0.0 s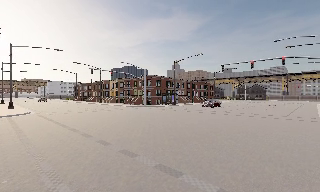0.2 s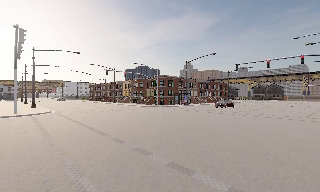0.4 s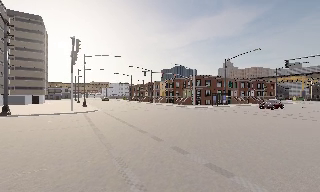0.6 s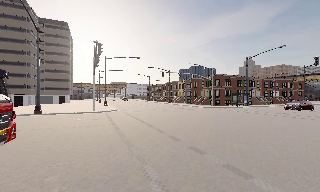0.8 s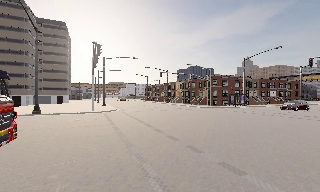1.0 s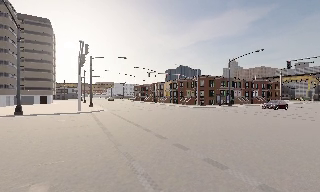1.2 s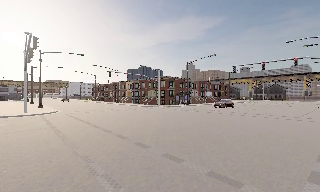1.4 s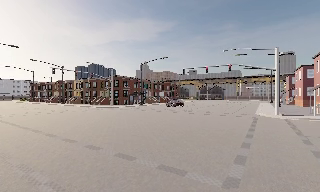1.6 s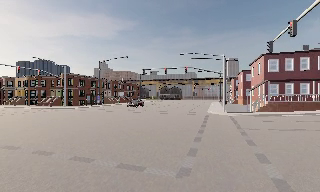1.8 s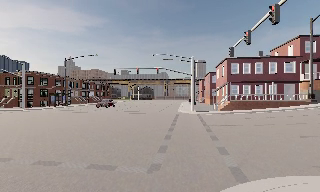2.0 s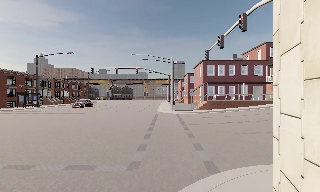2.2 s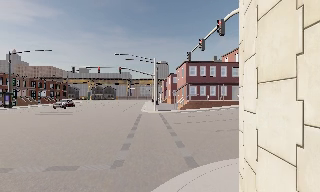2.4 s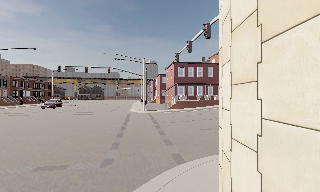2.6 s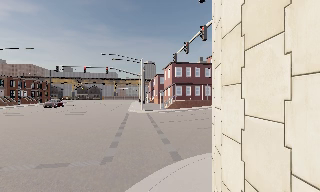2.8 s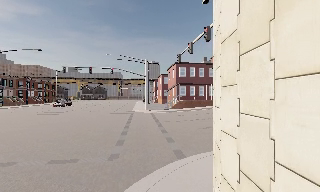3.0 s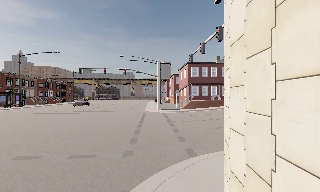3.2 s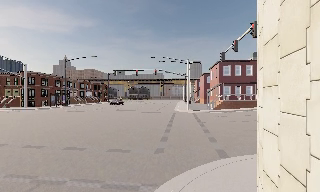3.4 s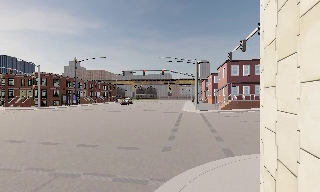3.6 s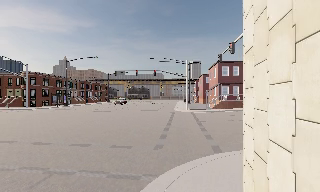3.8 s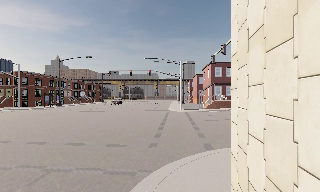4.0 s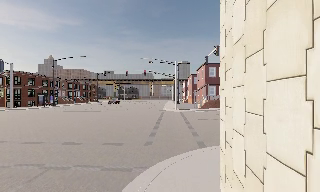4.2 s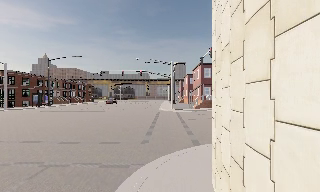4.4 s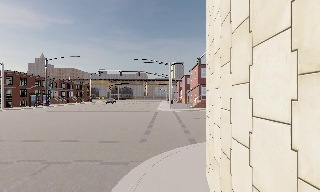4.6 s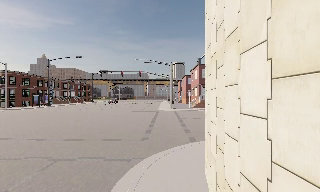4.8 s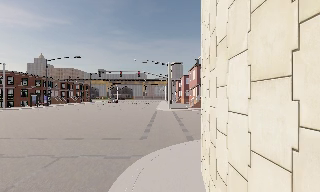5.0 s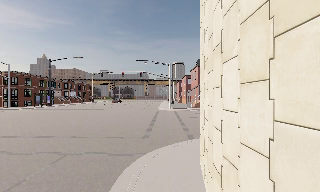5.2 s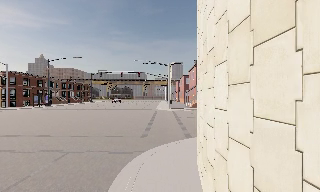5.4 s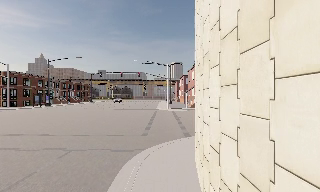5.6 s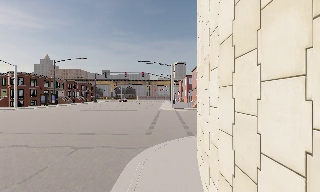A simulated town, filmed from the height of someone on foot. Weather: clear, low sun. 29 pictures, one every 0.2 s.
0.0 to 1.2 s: The camera travels backward, about 1.5 m, so what stands in front gets smaller.
1.2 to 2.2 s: The camera pans to its right, which is clockwise from overhead, by about 55 degrees. It travels backward, about 1 m.
2.2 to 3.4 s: The camera swings to its left by about 15 degrees, and the scene slides to the right. It travels backward, about 1.5 m, so what stands in front gets smaller.
3.4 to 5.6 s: The camera travels backward, about 3 m, so what stands in front gets smaller.
The film runs backward here.
